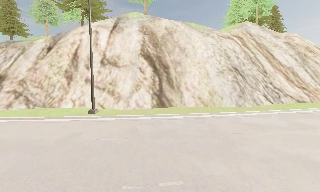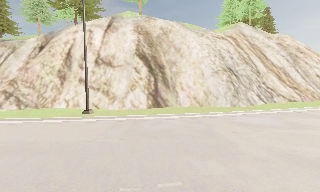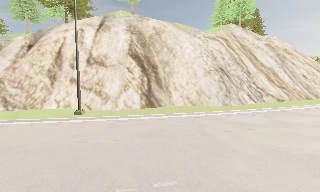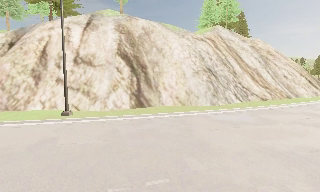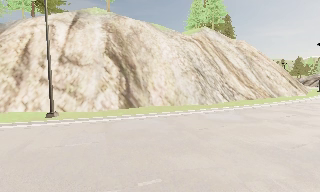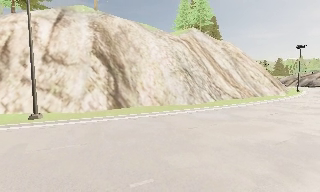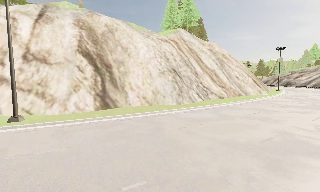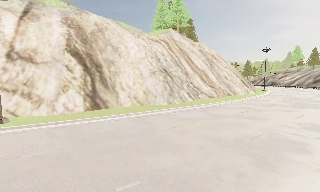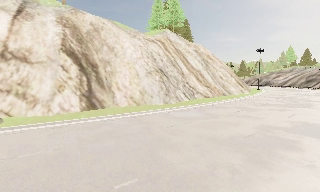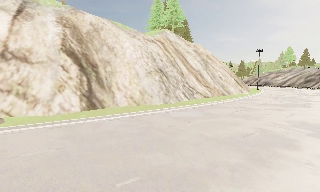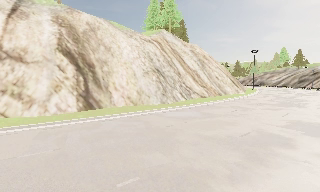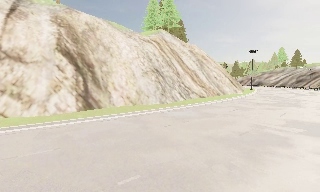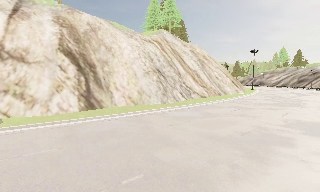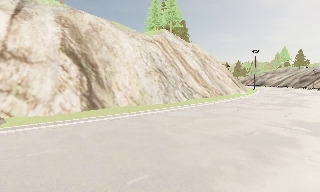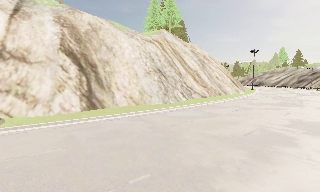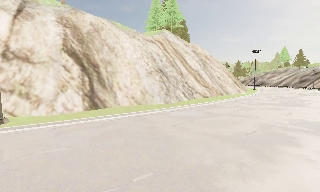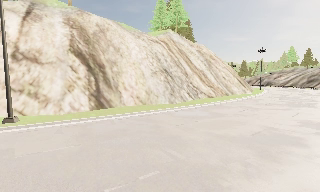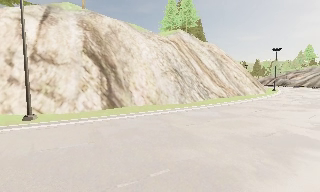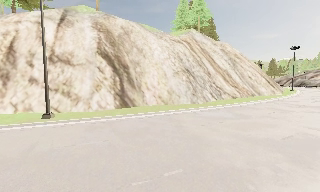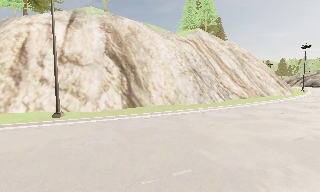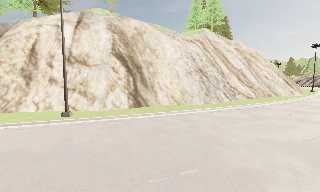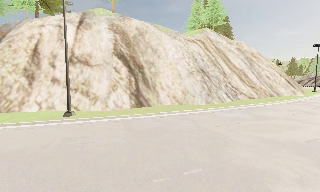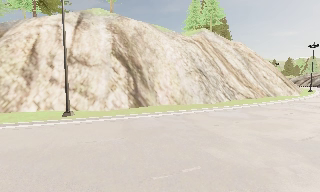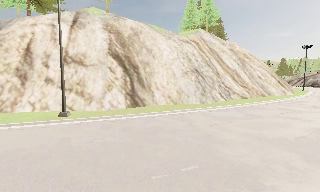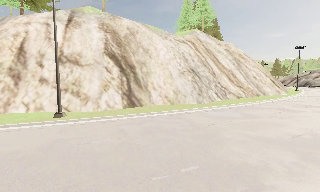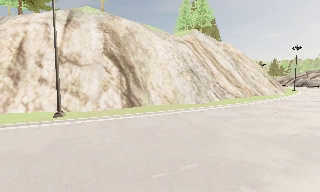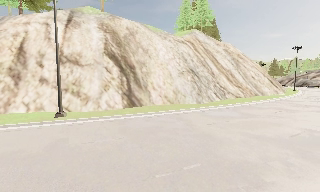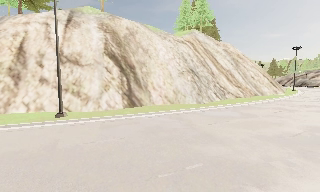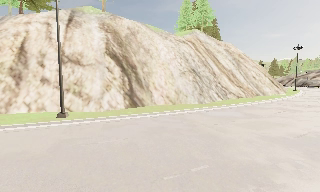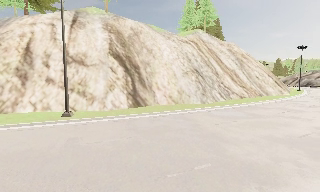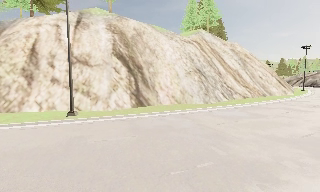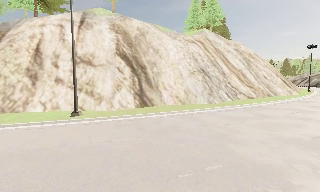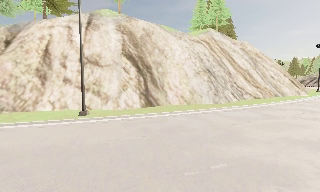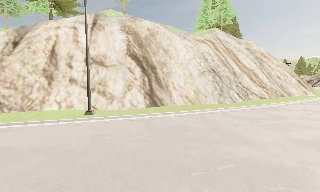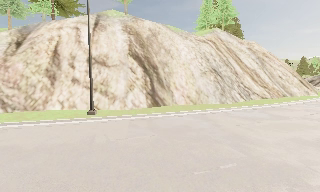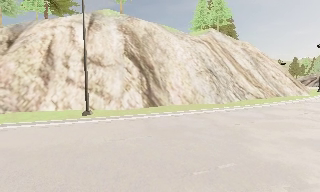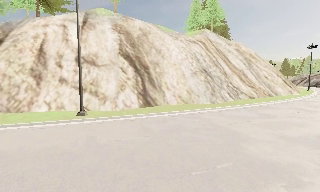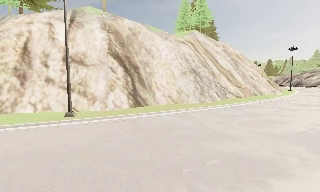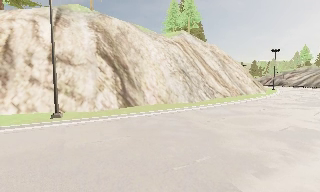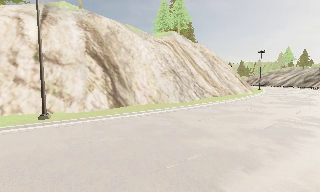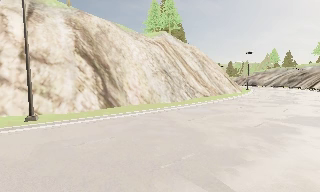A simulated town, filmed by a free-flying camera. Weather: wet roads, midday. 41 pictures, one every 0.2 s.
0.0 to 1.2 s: The camera pans to its right, which is clockwise from overhead, by about 20 degrees. It travels to its left, about 0.5 m.
1.2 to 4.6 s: The camera travels to its left and backward, about 1.5 m, so close, fixed things drift to the right.
4.6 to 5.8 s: The camera travels to its left, about 0.5 m, so close, fixed things drift to the right.
5.8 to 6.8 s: The camera shifts only a little, or ends up much as it began.
6.8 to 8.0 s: The camera swings to its right by about 20 degrees, and the scene slides to the left.
The film runs backward here.
